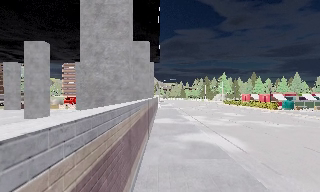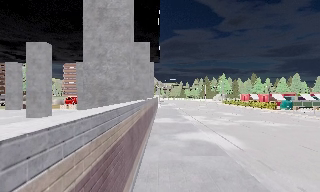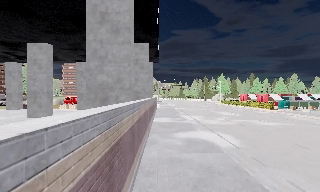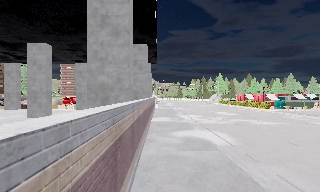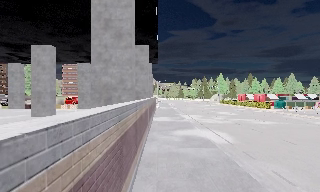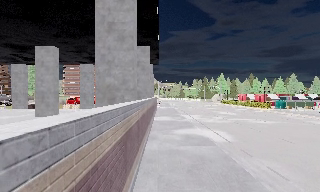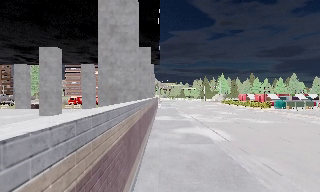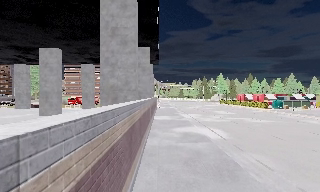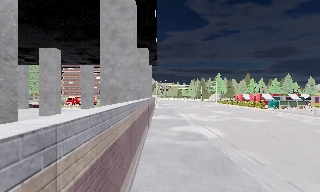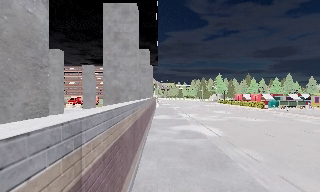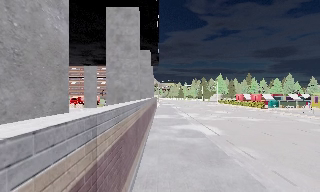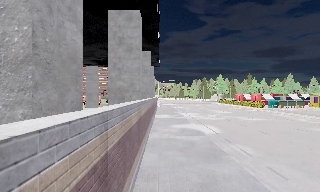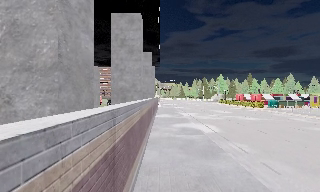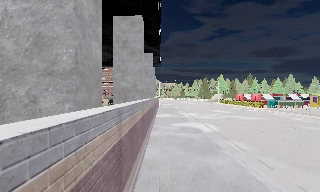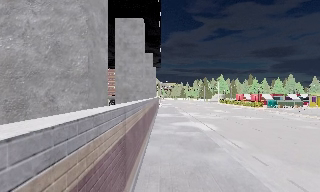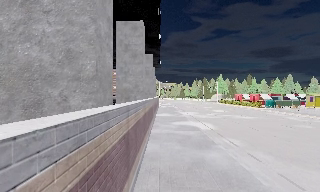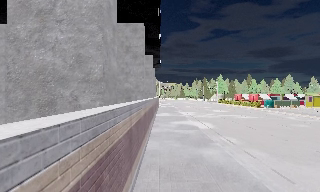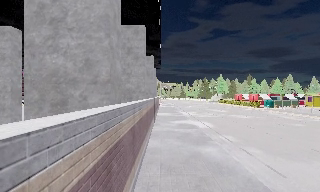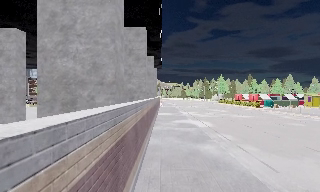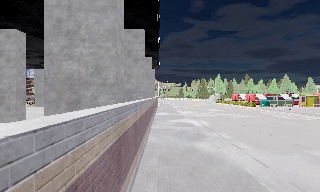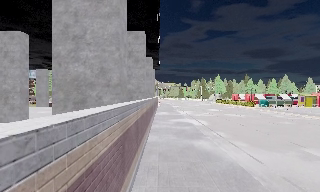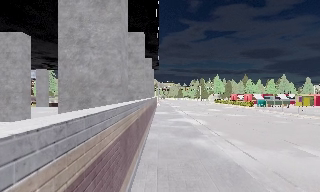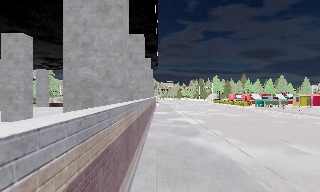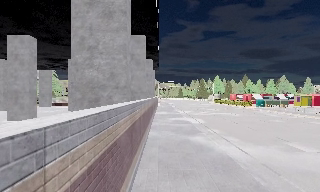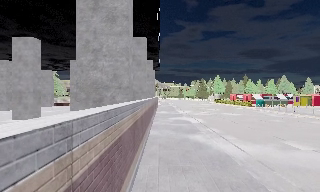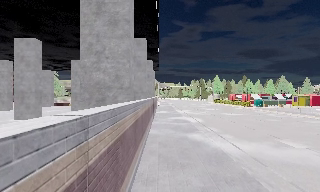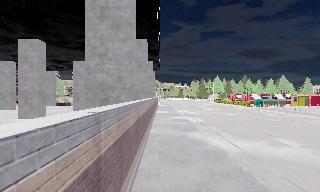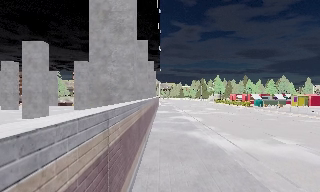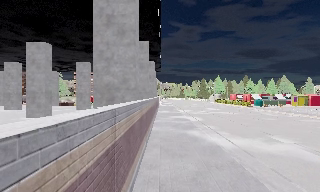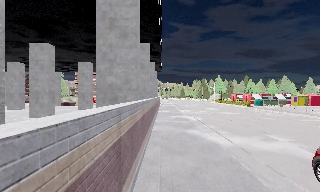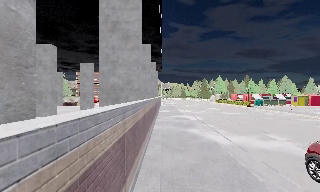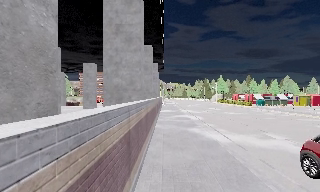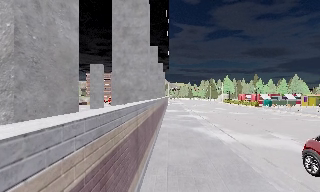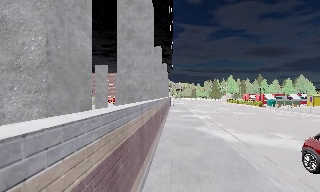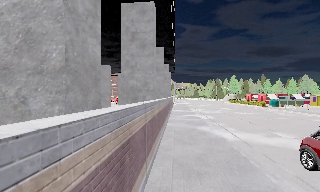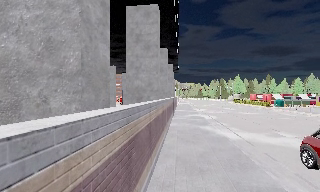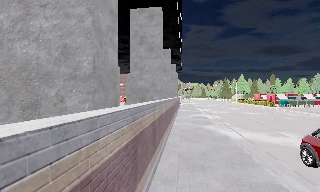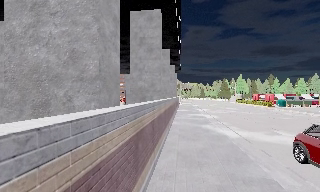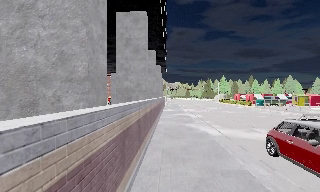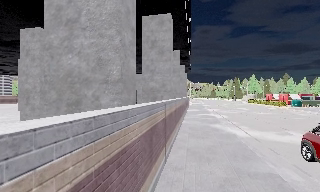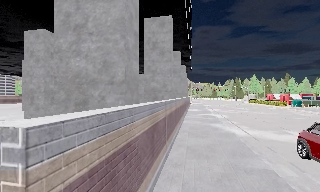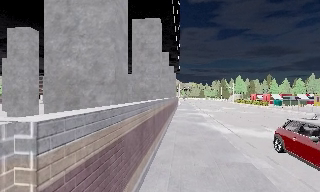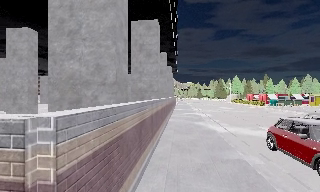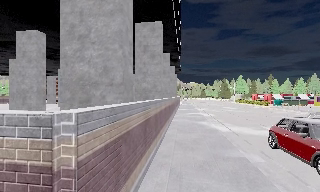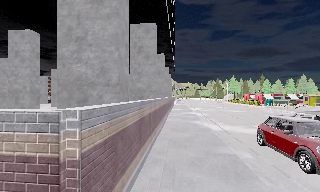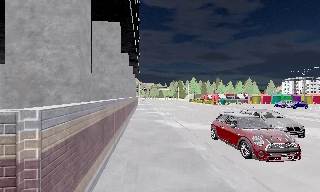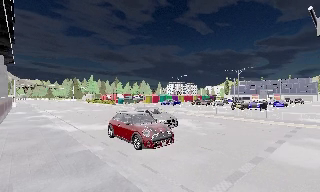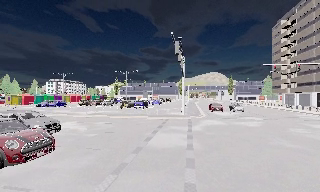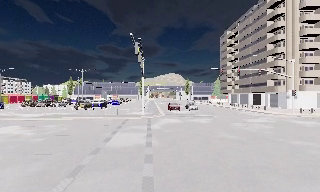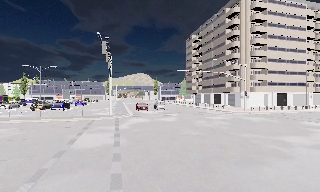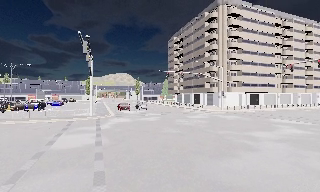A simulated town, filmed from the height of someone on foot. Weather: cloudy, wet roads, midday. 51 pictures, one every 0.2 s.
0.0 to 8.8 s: The camera travels backward, about 14 m, so what stands in front gets smaller.
8.8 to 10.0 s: The scene slides to the left, as the camera pans about 115 degrees to its right. It travels backward, about 2 m.
The film runs backward here.
